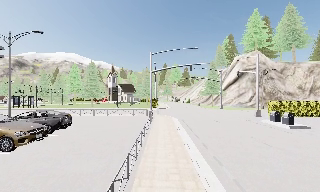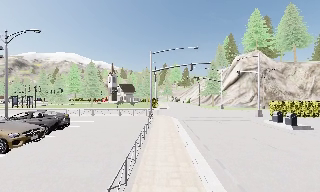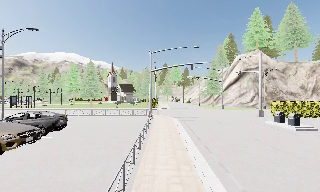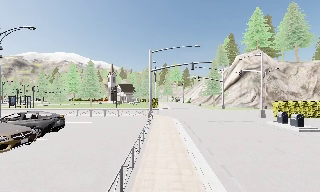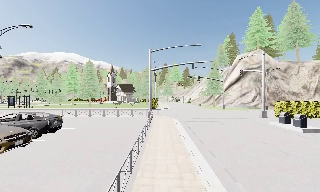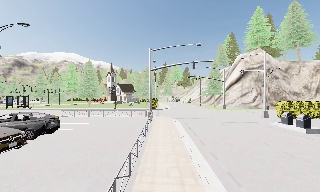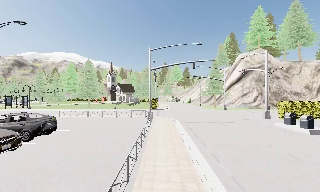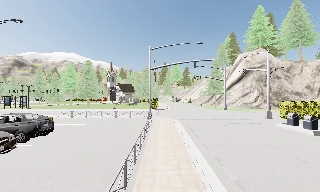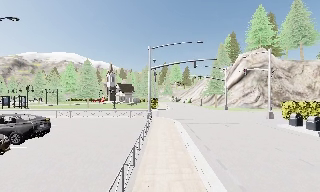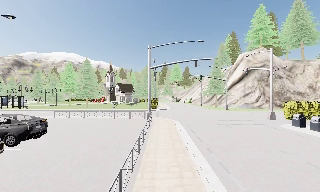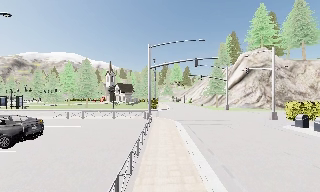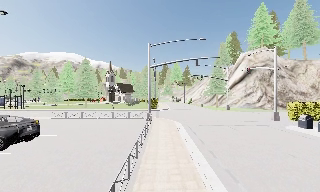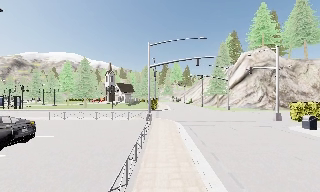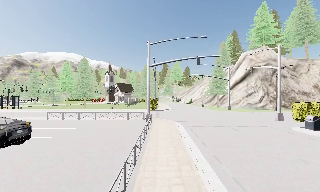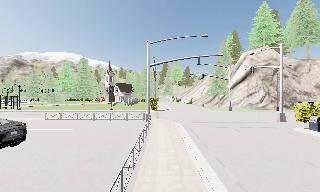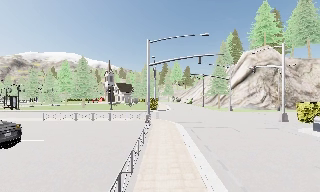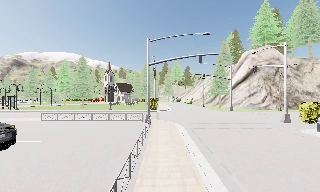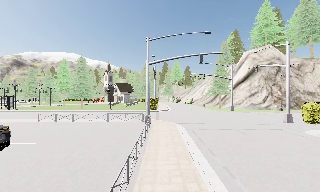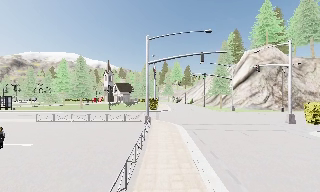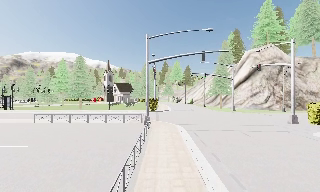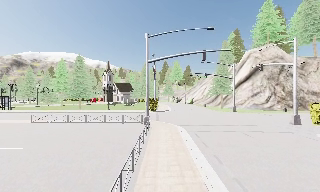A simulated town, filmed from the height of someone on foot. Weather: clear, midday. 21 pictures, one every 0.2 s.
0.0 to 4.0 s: The camera travels forward, about 6 m, so what stands in front looms larger.
The film runs forward here.
